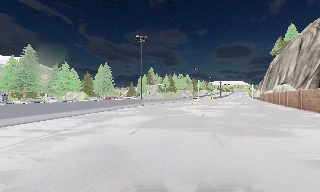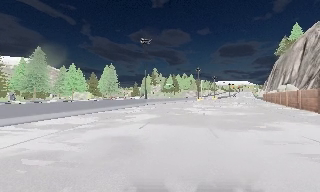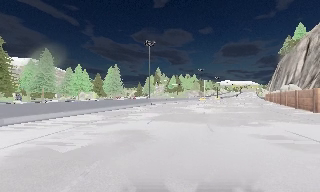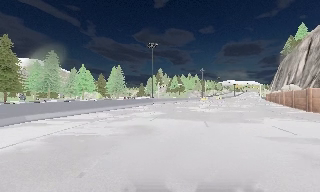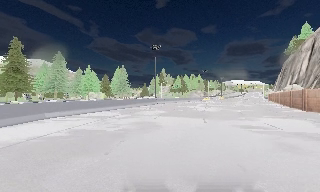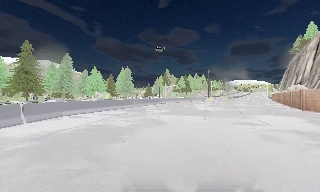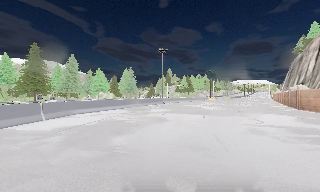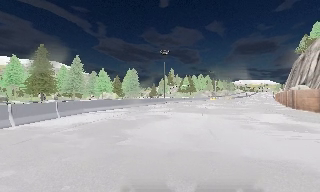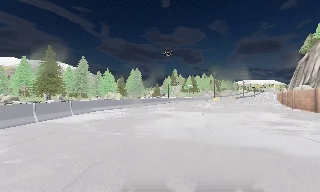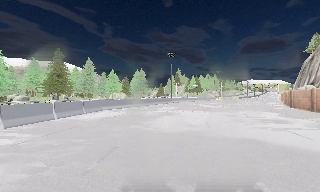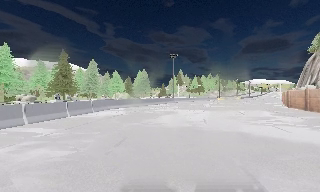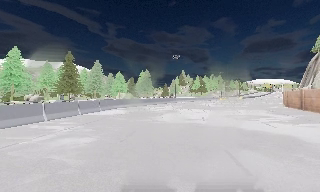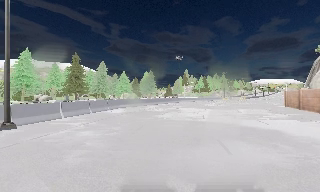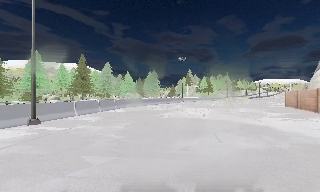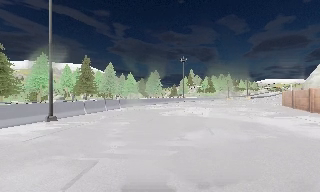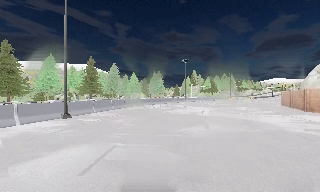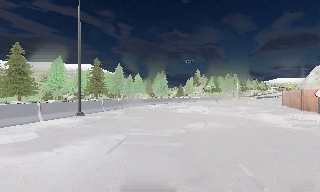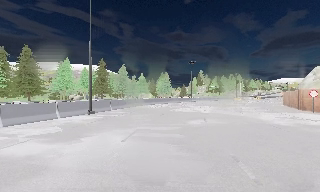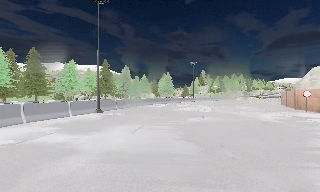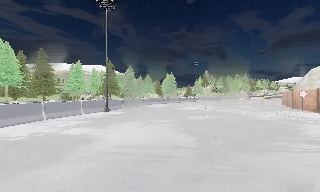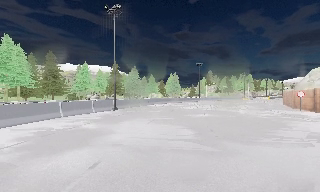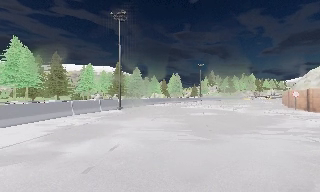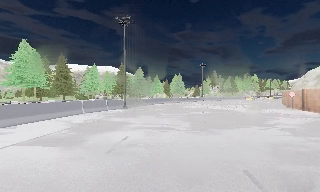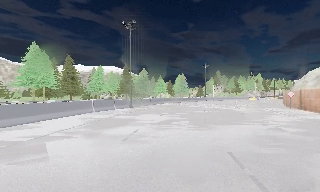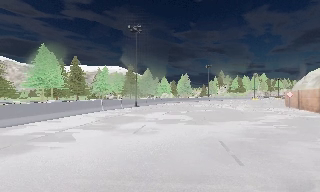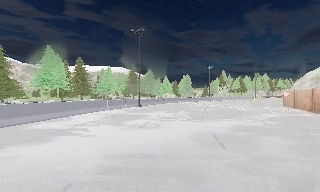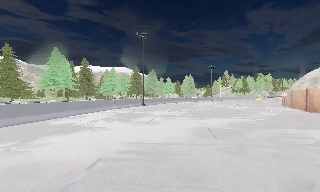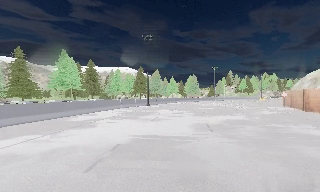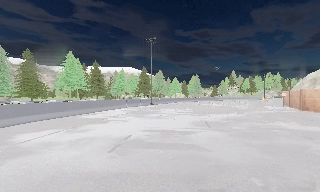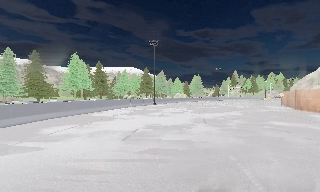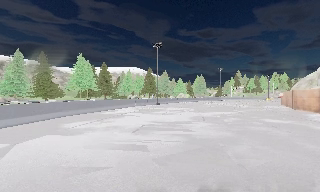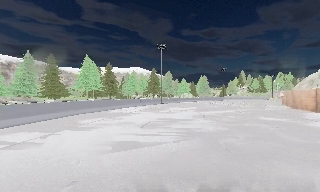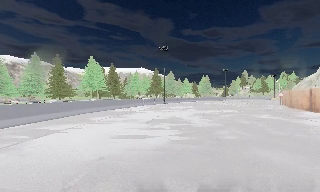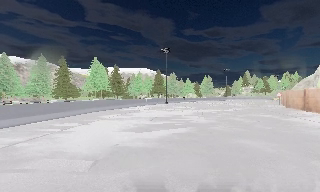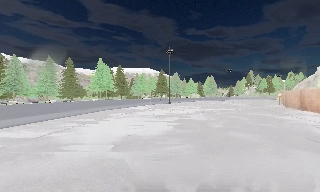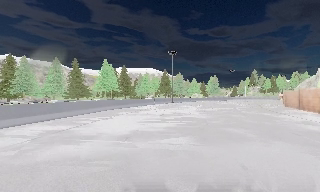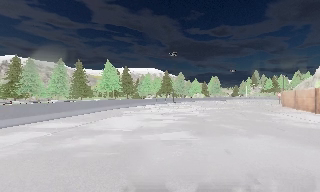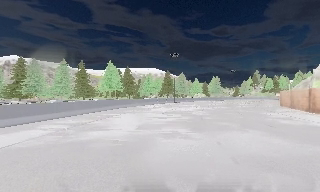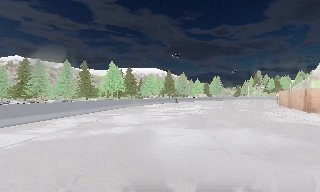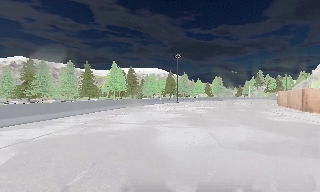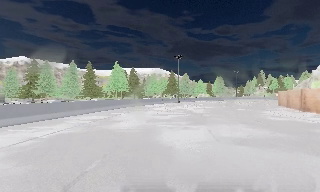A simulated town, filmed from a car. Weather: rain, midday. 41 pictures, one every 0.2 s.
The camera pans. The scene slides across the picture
to the right.
The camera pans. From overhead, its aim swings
counterclockwise.
0.0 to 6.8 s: The camera swings to its left by about 35 degrees, and the scene slides to the right. It travels backward, about 40 m.
6.8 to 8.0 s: The camera travels backward, about 5 m, so what stands in front gets smaller. It loses speed.
The film runs backward here.
